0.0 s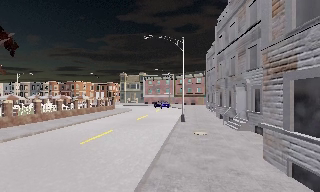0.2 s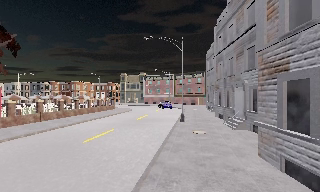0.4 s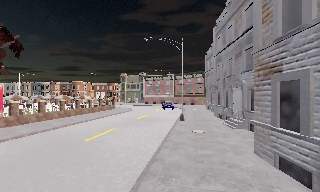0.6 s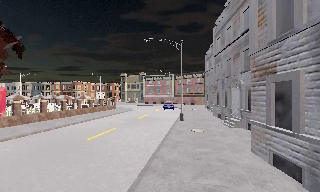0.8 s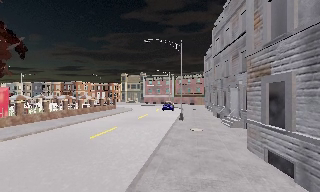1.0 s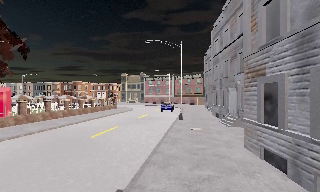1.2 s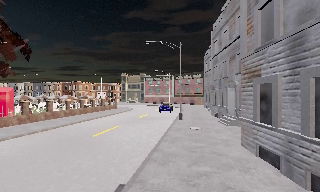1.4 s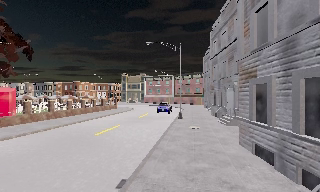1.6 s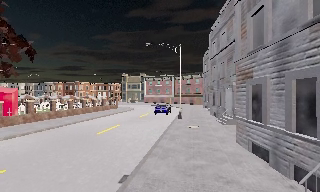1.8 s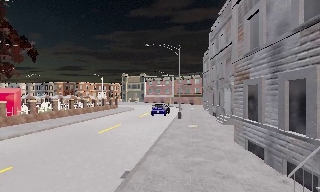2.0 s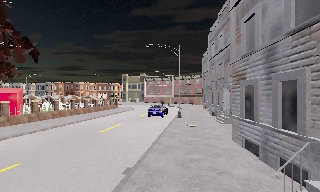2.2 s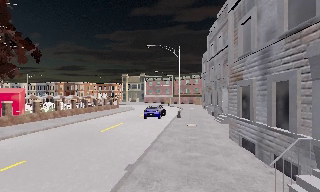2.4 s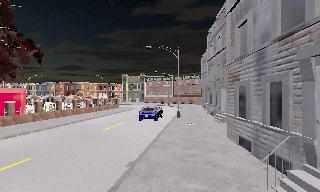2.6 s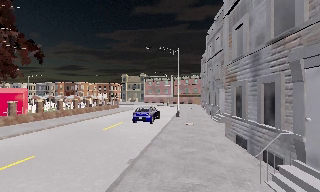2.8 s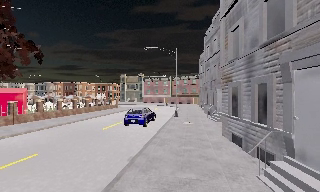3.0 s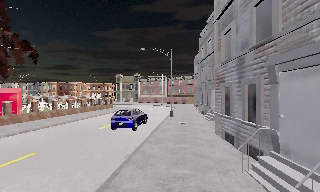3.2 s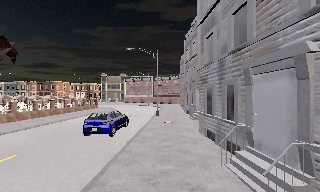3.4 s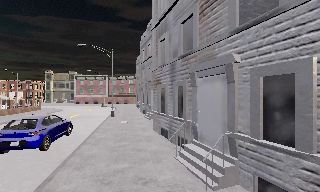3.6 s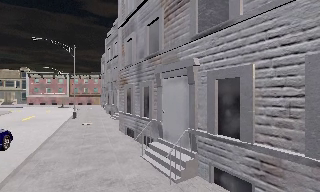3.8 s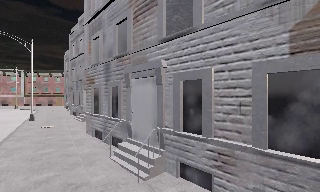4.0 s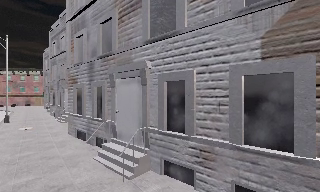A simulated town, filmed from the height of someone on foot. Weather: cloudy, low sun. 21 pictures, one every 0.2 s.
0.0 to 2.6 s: The camera travels backward, about 3.5 m, so what stands in front gets smaller.
2.6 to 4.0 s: The camera pans to its right, which is clockwise from overhead, by about 50 degrees. It travels backward, about 1.5 m.
The film runs backward here.
